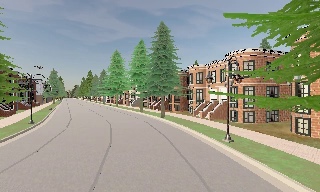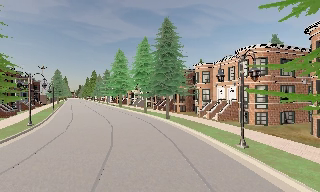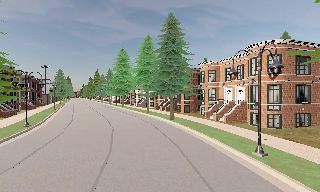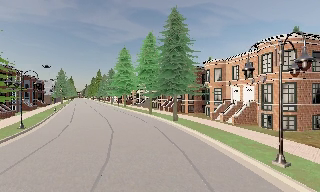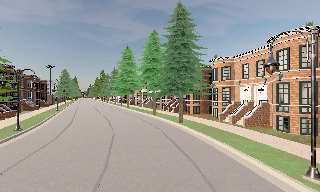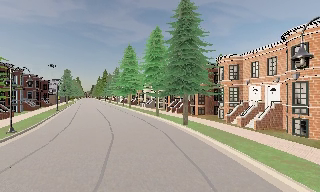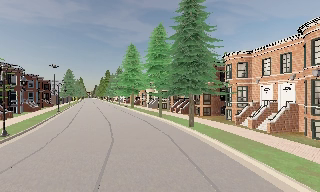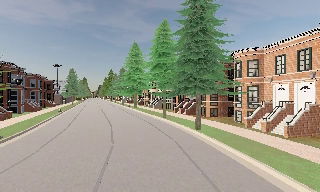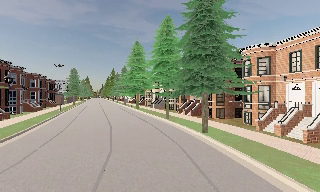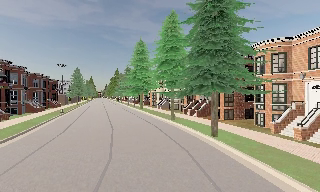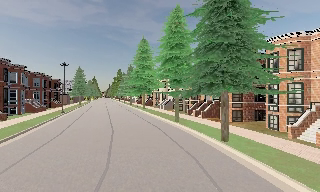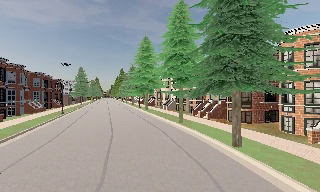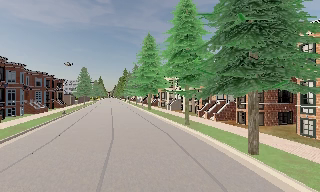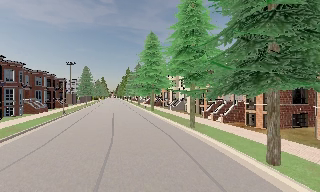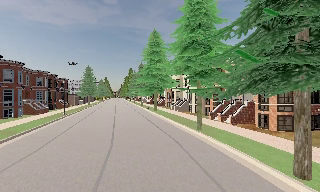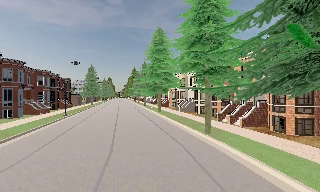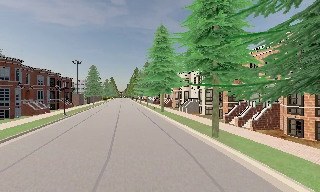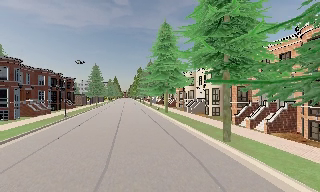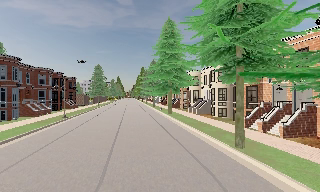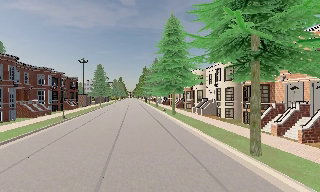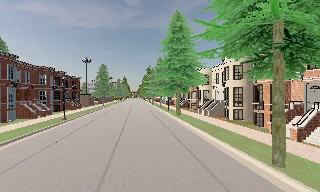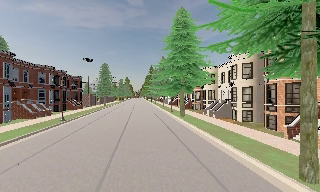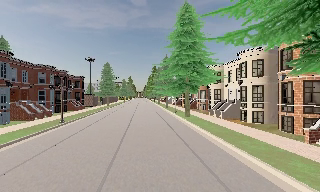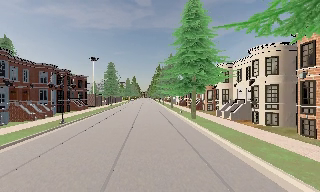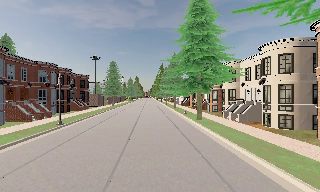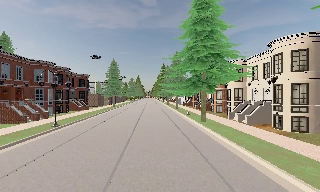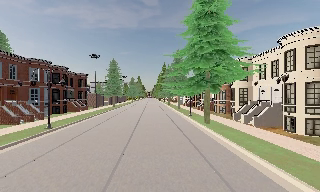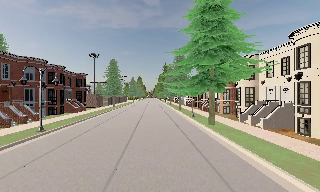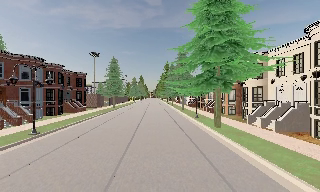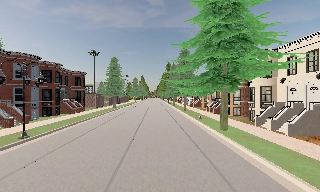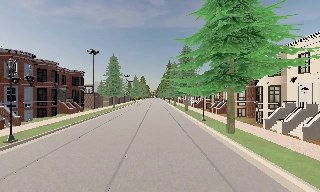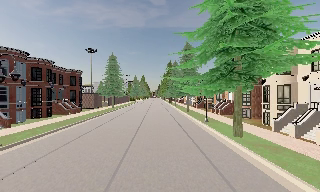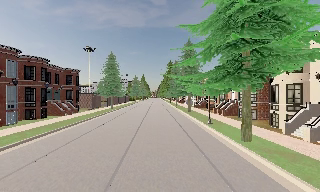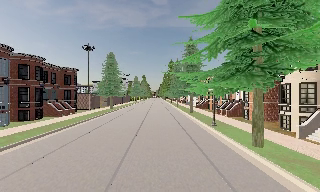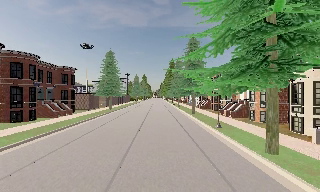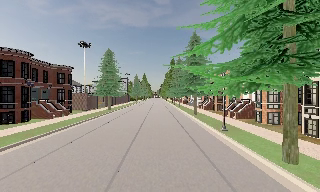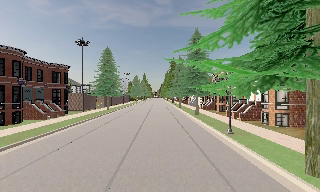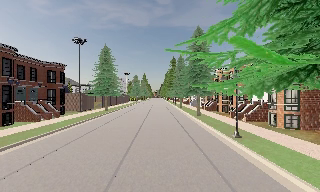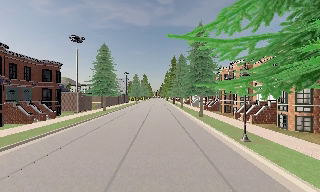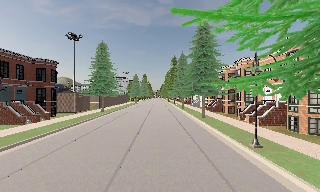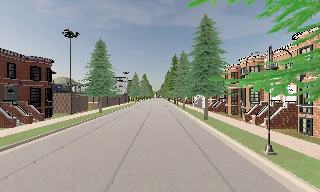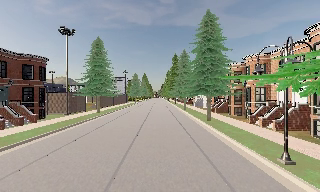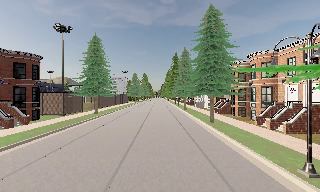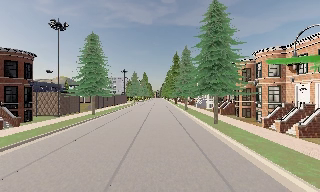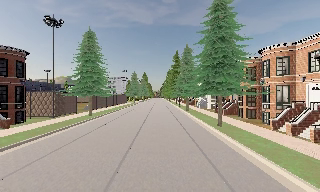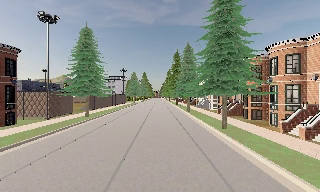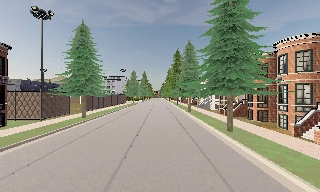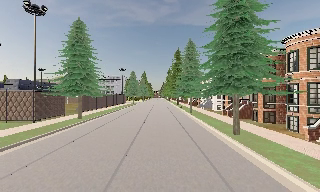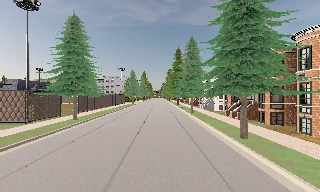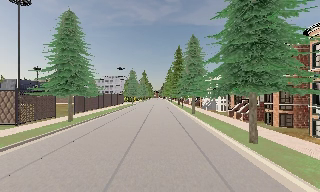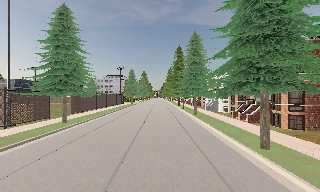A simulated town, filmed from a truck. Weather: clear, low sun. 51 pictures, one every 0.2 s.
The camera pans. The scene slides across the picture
to the right.
The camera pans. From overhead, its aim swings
counterclockwise.
0.0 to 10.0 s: The camera pans to its left, which is counterclockwise from overhead, by about 30 degrees. It travels forward, about 50 m.
The film runs forward here.
